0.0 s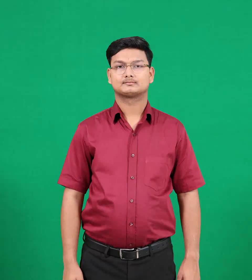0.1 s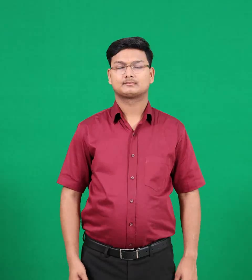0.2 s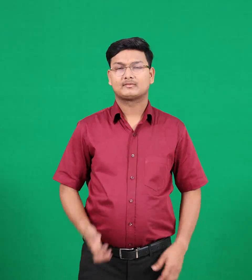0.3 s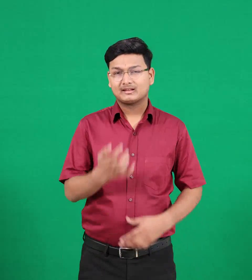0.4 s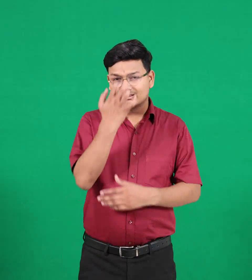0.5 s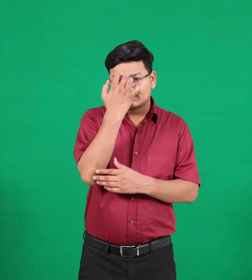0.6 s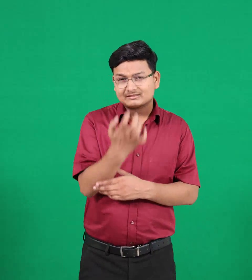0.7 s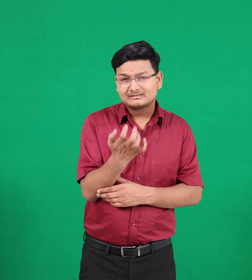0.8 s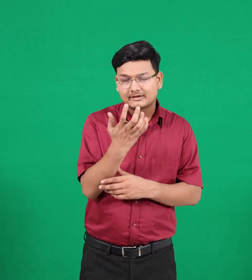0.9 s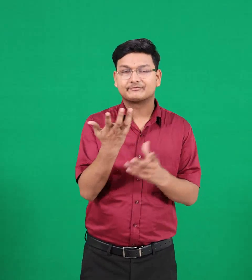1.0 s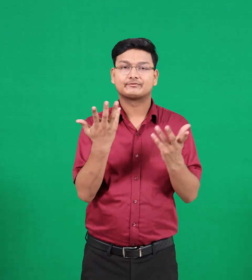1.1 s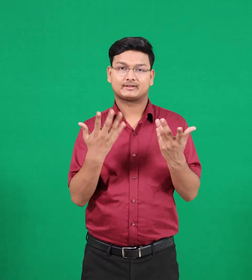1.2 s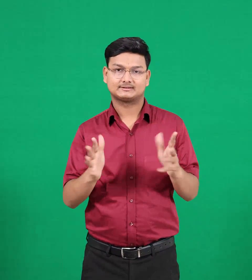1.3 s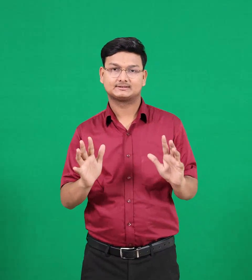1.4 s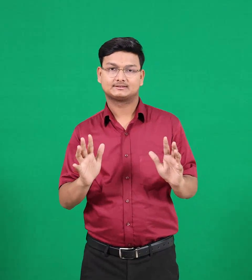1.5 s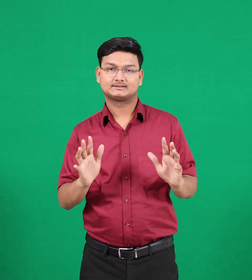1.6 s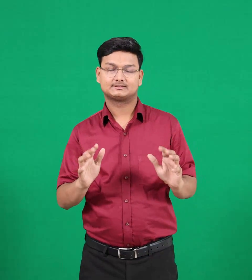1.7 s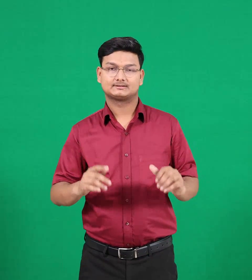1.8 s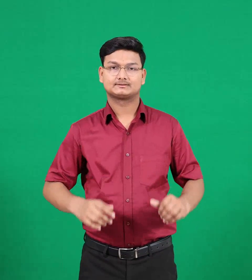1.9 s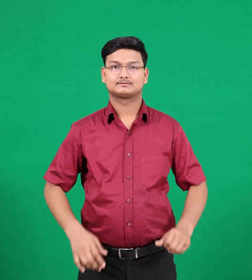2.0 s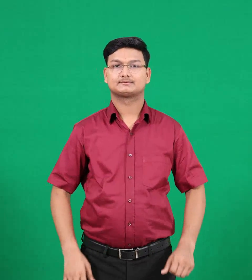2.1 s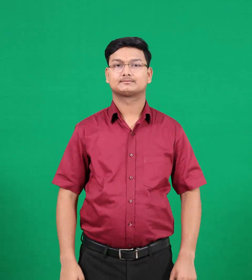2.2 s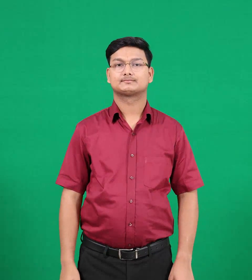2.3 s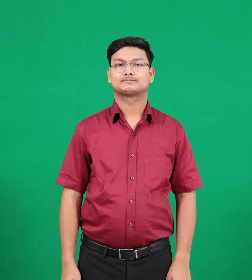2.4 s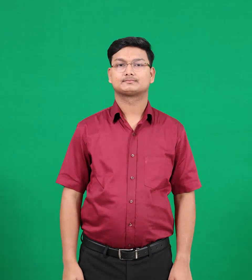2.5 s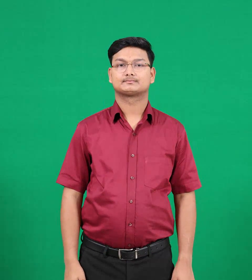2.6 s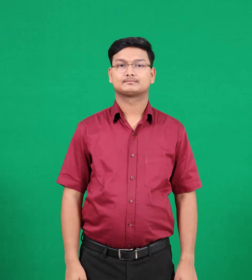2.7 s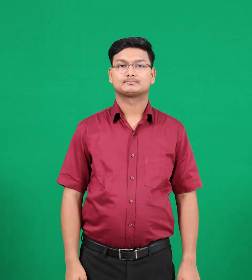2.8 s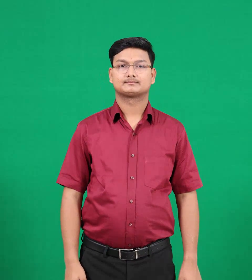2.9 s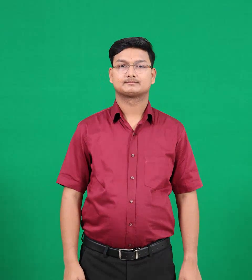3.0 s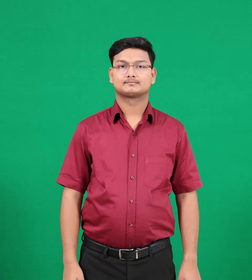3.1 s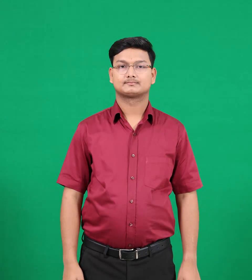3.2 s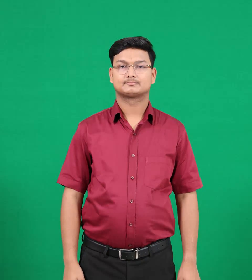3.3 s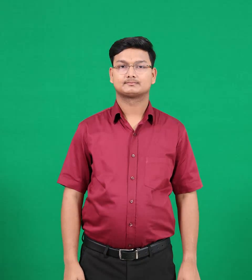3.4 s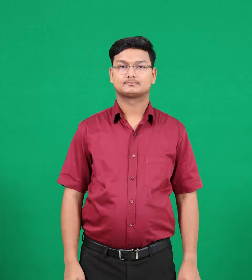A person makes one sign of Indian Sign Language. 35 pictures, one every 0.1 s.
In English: begged
